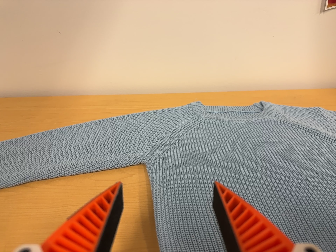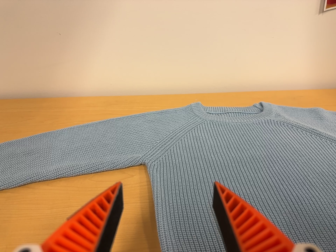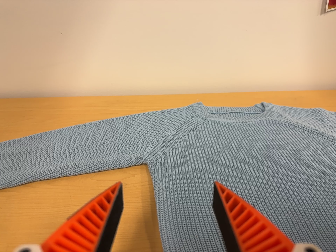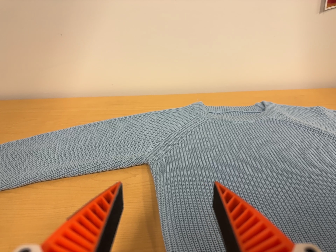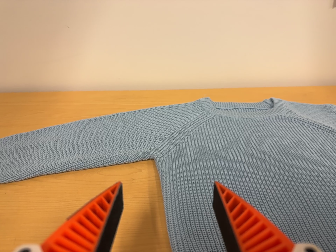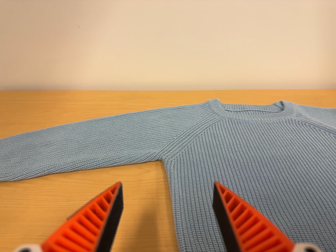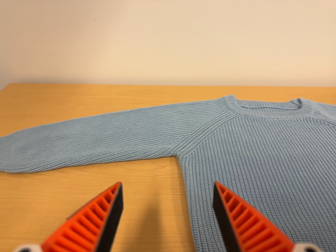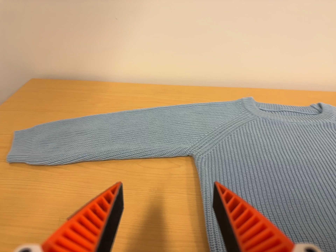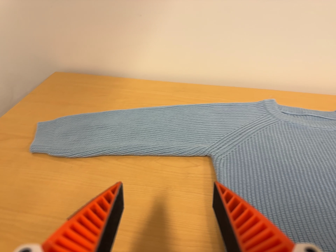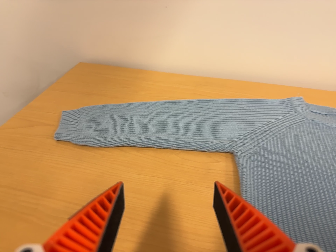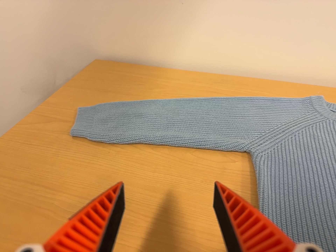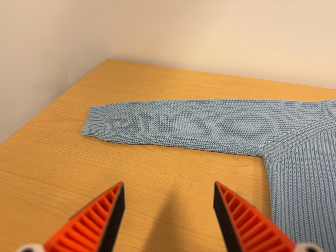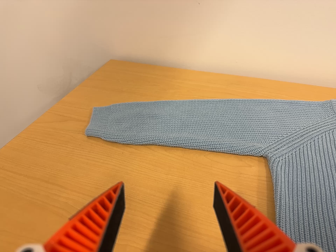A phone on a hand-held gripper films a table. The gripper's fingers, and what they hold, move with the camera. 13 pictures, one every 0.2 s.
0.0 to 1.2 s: The camera shifts only a little, or ends up much as it began.
1.2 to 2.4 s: The camera pans to its left by about 15 degrees. It rolls about its line of sight by about 10 degrees, and the scene rotates clockwise.
The film runs backward here.
